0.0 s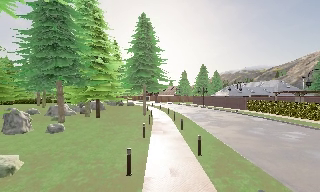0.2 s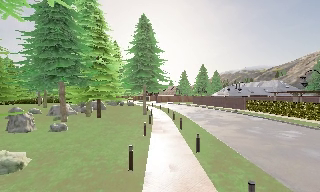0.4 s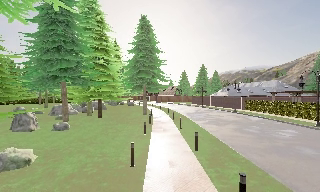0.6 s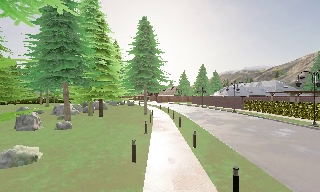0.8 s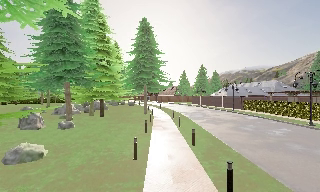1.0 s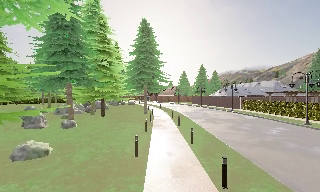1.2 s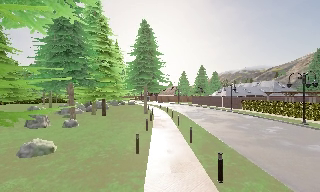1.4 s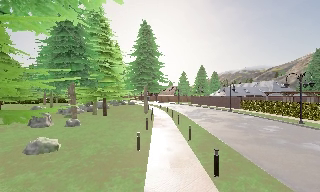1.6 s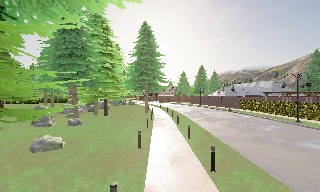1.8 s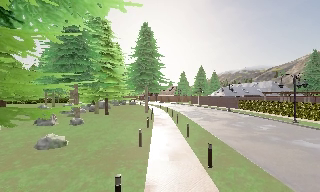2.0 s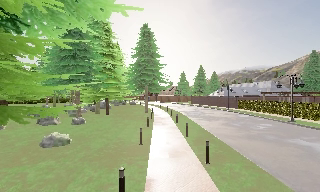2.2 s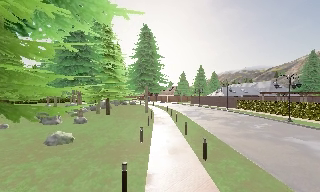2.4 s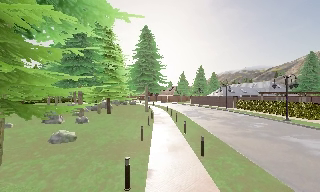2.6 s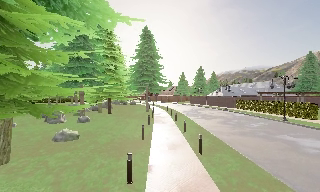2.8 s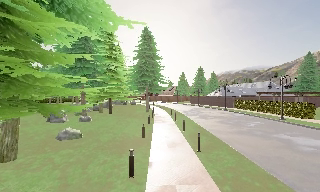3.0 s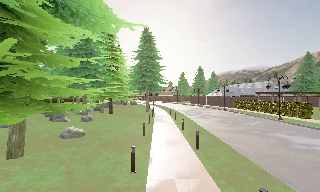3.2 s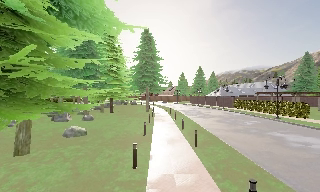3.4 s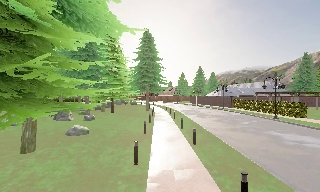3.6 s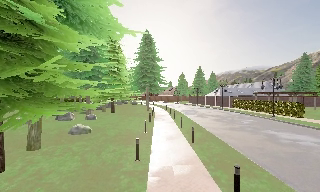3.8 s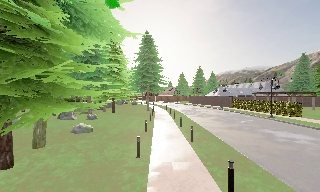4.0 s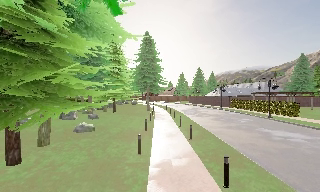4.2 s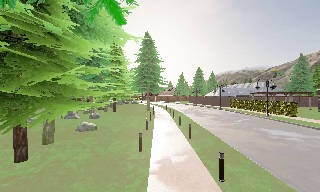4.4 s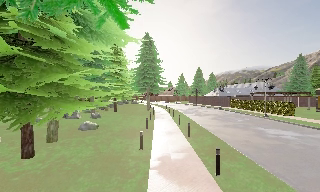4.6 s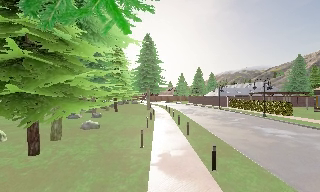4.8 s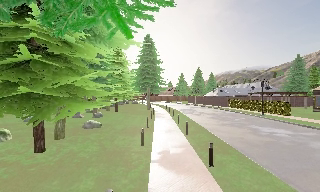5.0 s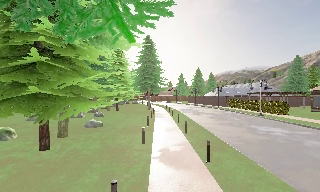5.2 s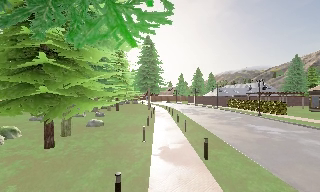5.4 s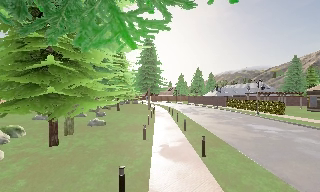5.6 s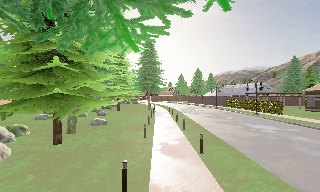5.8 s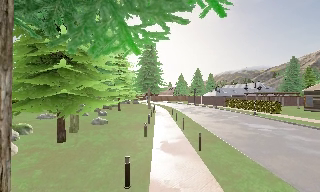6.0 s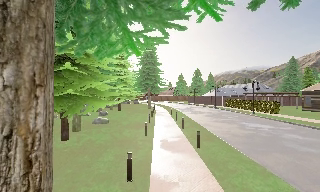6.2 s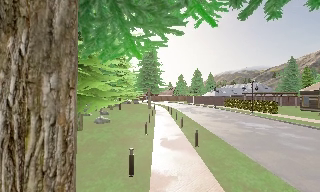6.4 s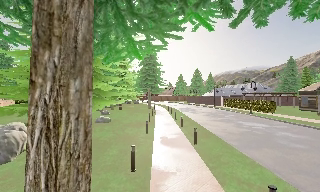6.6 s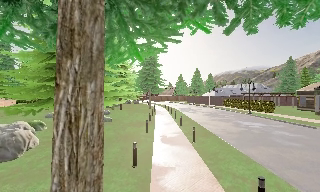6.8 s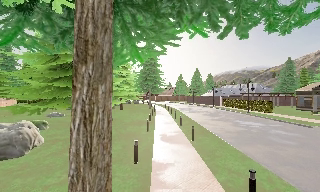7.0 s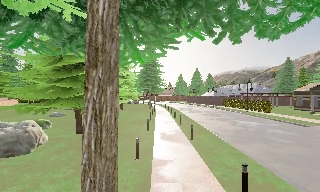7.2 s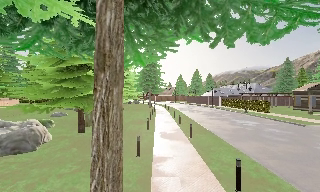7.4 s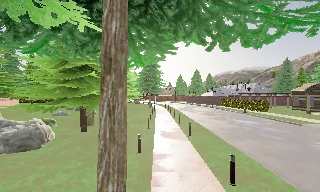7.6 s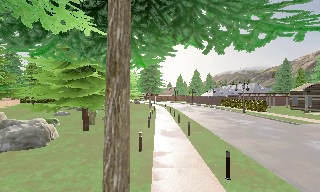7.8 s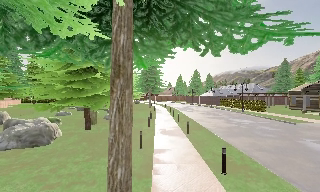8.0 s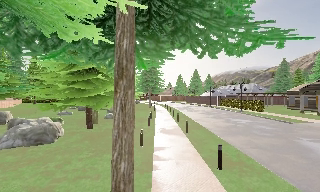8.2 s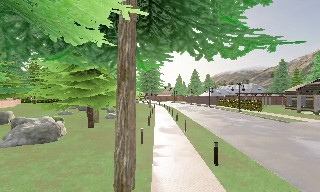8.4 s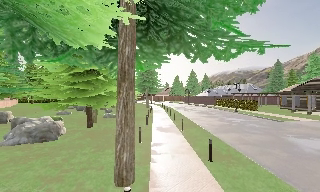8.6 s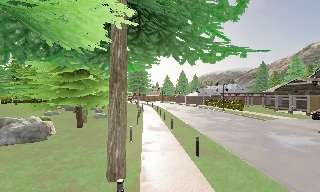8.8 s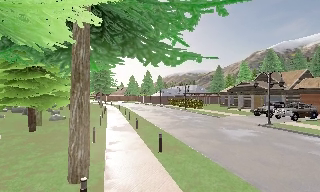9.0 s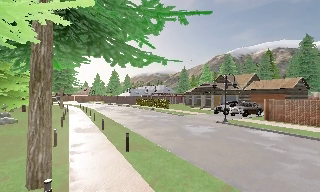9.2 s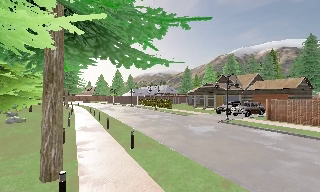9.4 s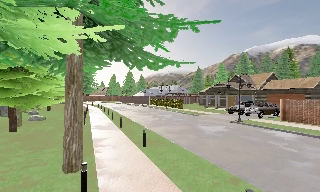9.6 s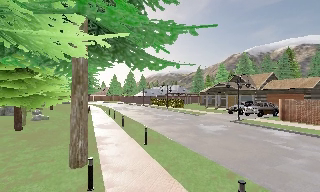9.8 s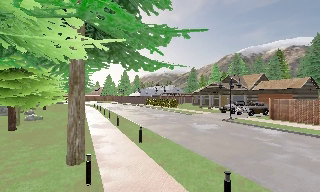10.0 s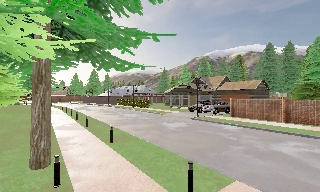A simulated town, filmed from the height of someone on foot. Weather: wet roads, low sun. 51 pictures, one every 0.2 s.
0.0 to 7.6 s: The camera travels backward, about 12 m, so what stands in front gets smaller.
7.6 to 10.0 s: The scene slides to the left, as the camera pans about 35 degrees to its right. It travels backward, about 4 m.
The film runs backward here.
